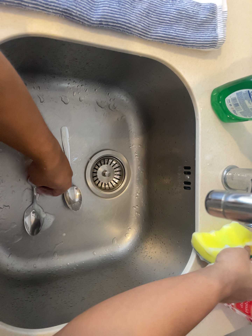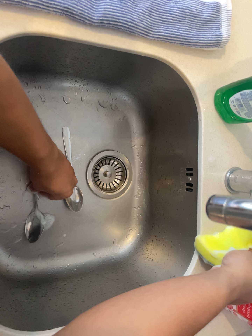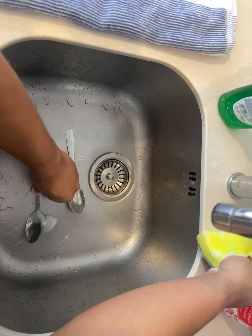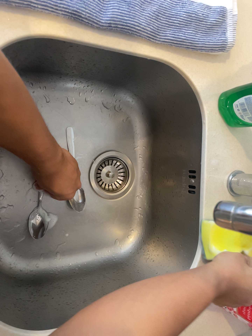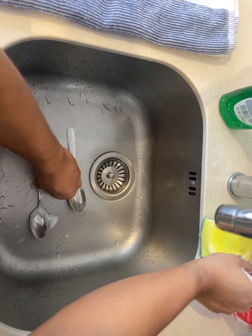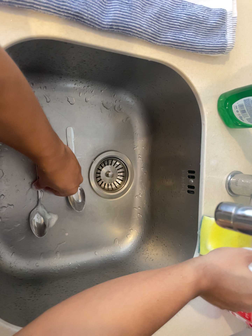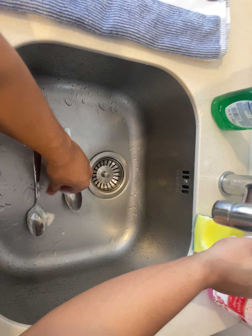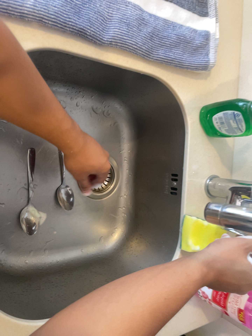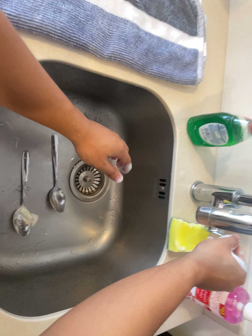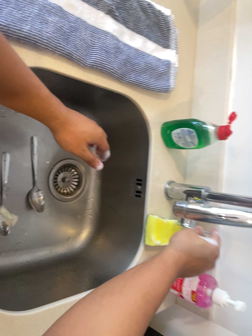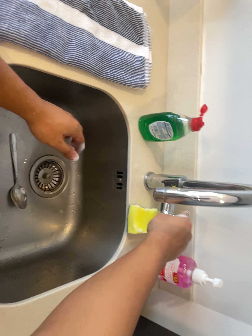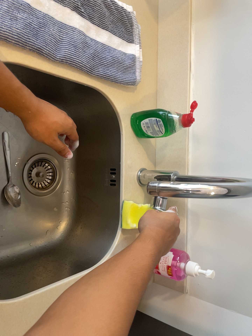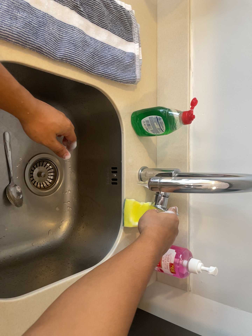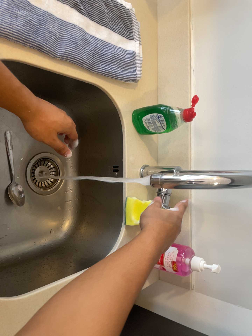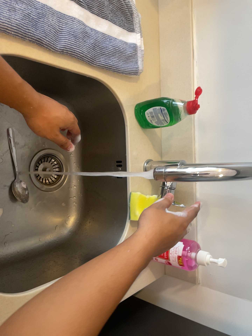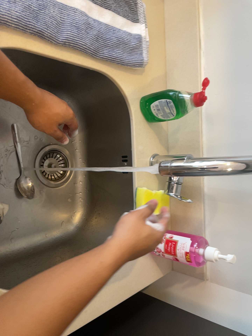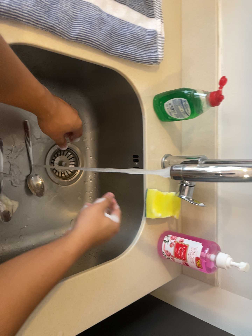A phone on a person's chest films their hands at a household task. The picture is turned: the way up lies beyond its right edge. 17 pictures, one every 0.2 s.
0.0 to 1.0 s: The camera shifts only a little, or ends up much as it began.
1.0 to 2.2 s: The camera pans to its right by about 25 degrees. It travels backward and to its left, about 16 cm, so what stands in front gets smaller.
2.2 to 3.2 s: The camera shifts only a little, or ends up much as it began.
The film runs forward here.
